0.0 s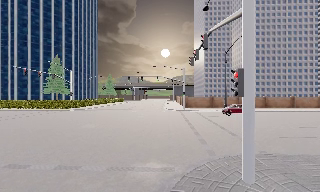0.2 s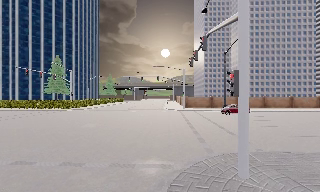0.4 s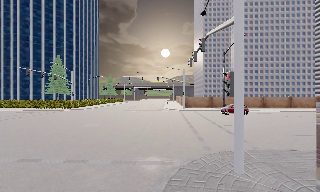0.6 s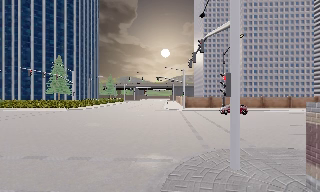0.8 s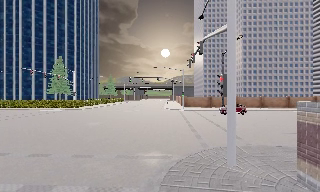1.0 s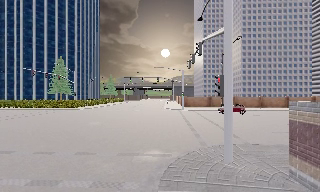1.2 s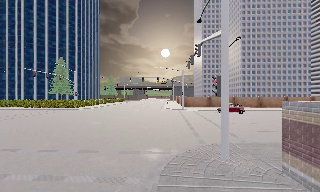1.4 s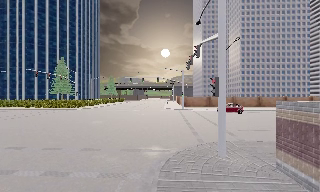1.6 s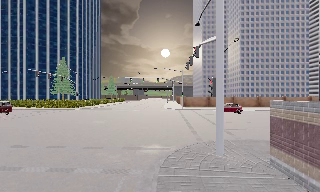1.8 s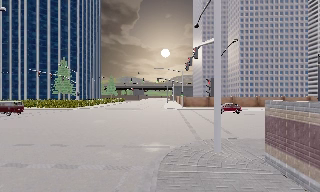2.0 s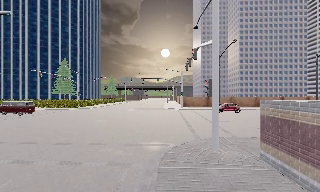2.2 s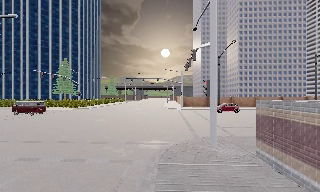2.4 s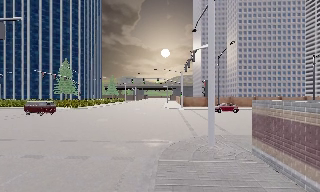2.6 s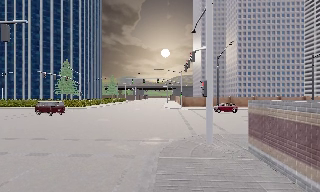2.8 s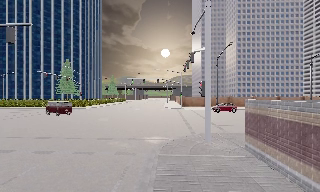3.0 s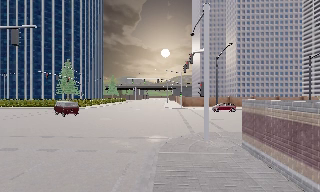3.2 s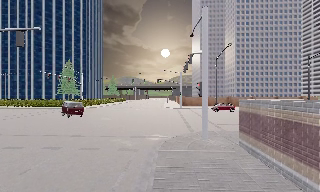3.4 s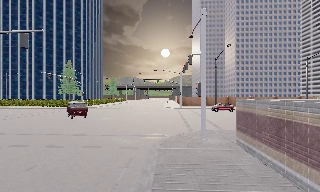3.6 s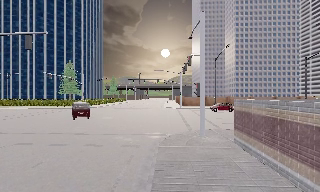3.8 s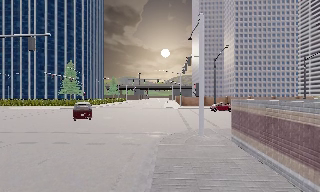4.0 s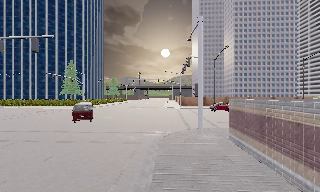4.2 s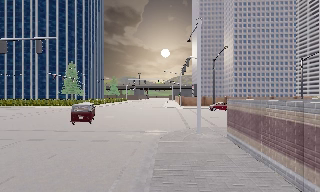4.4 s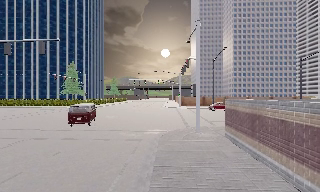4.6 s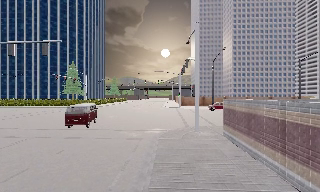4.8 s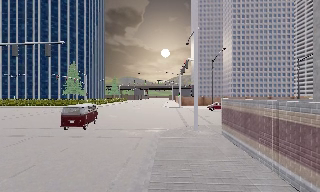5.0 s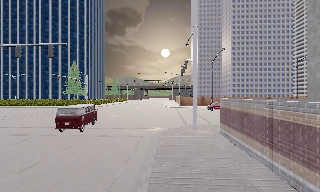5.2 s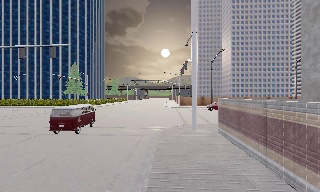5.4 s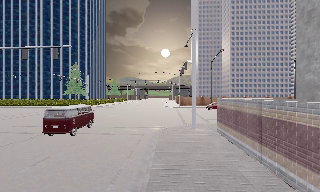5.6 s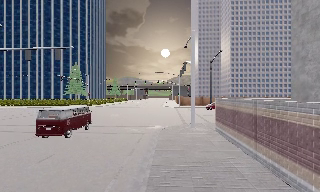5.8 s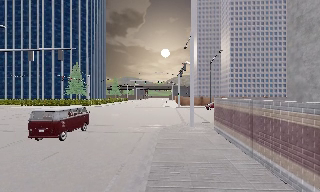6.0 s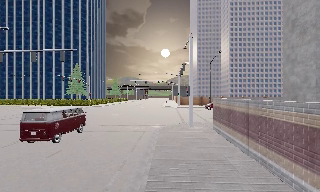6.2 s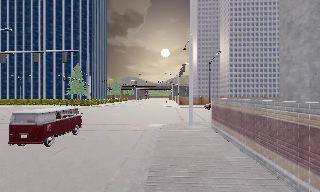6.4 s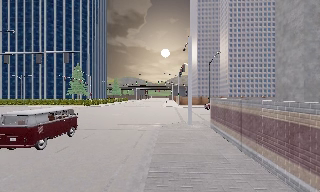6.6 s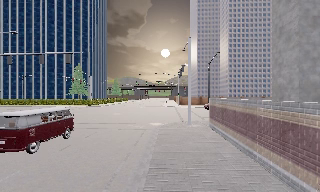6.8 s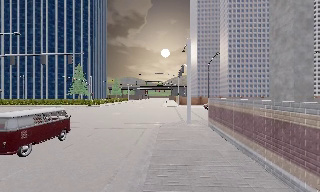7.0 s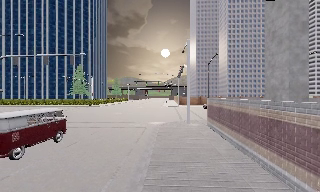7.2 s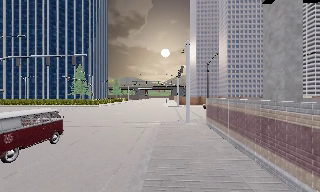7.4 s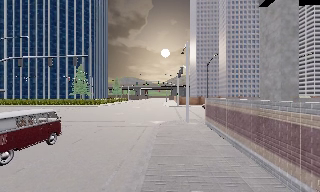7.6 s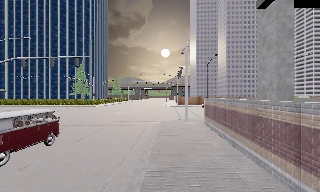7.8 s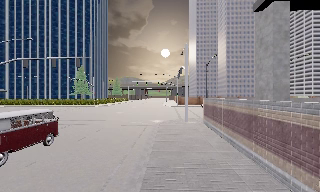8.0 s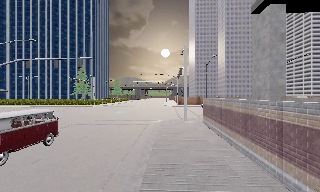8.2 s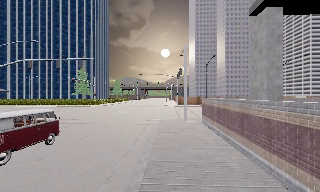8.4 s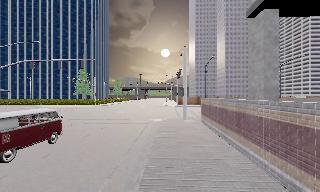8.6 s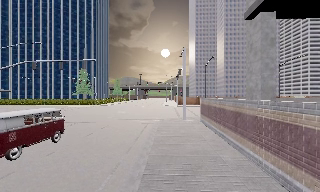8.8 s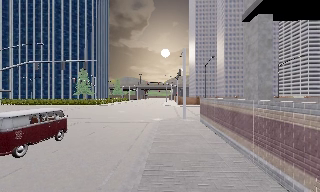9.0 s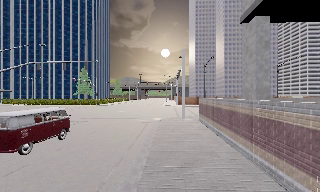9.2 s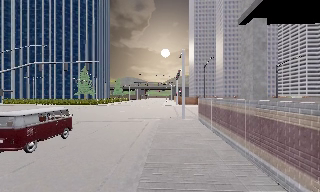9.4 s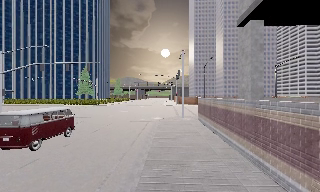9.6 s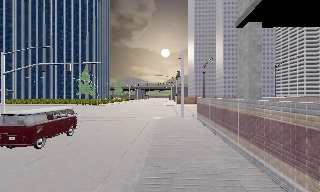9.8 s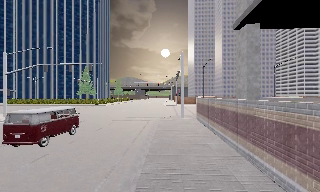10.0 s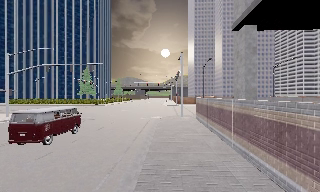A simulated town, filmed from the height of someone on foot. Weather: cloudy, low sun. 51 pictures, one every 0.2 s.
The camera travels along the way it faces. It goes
backward.
0.0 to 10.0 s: The camera travels backward, about 14 m, so what stands in front gets smaller.
The film runs backward here.
